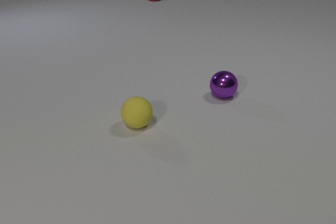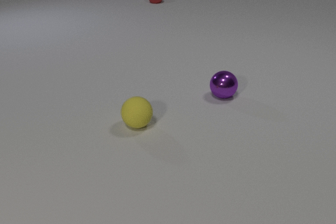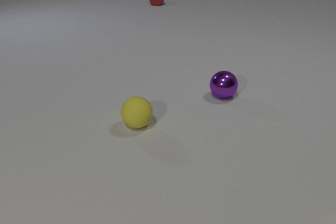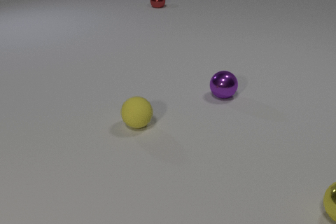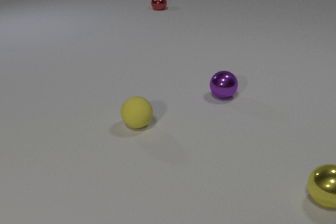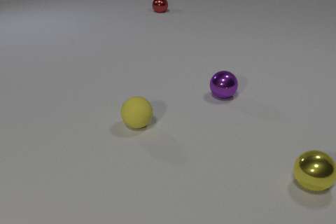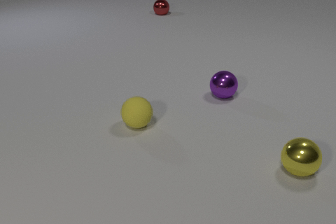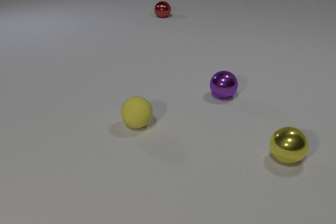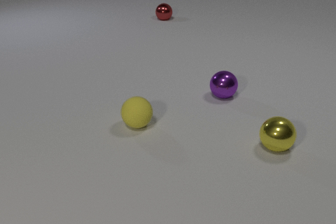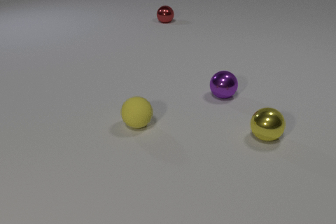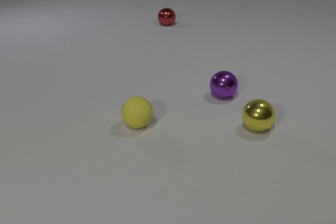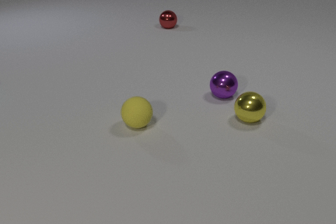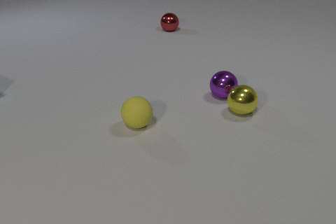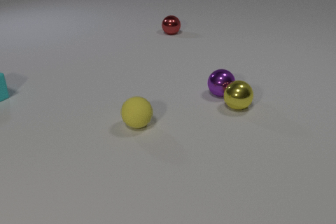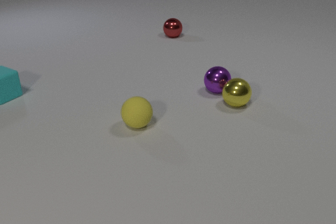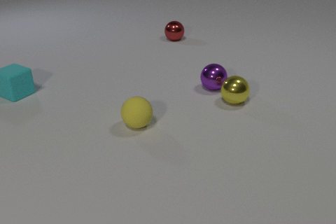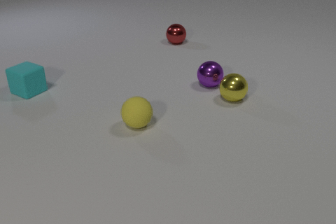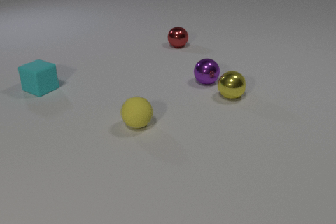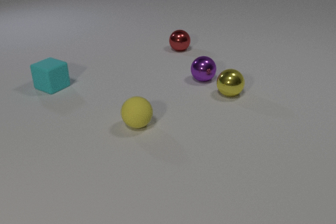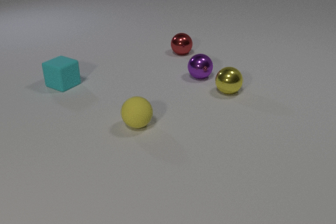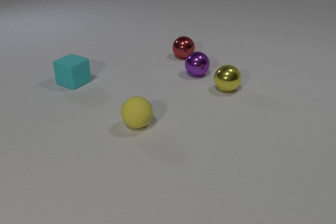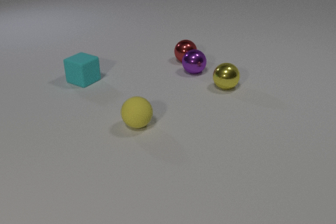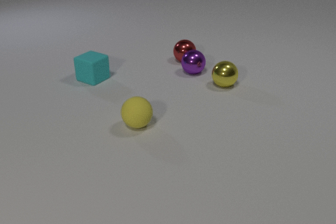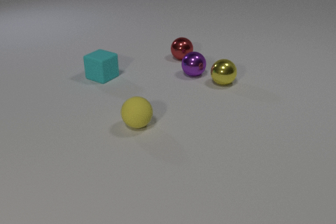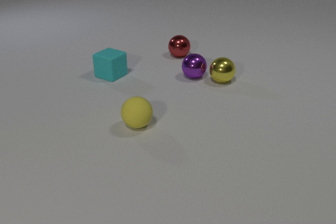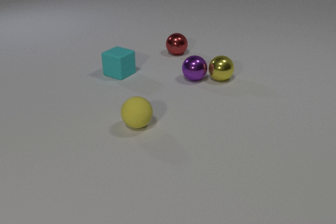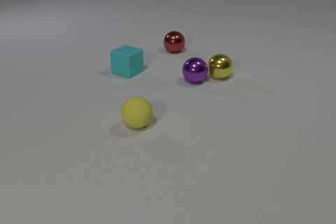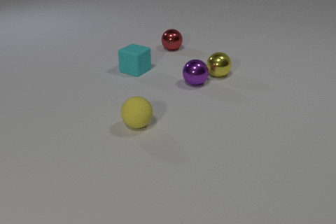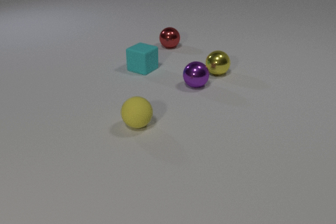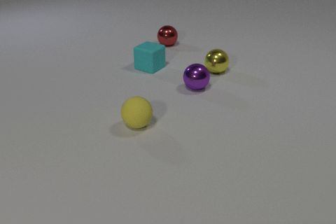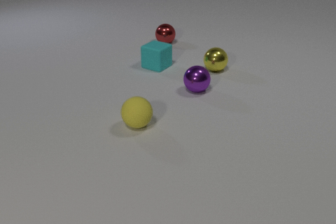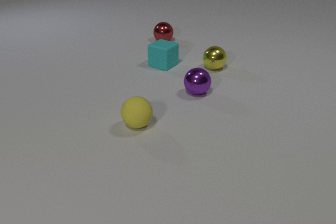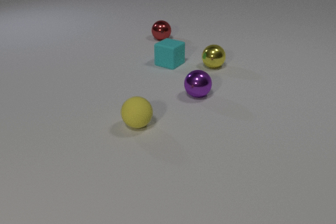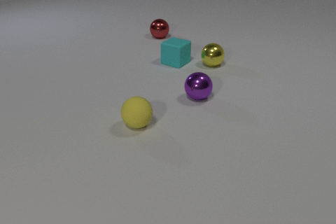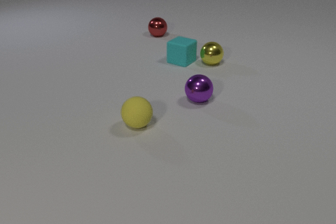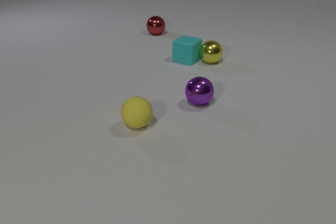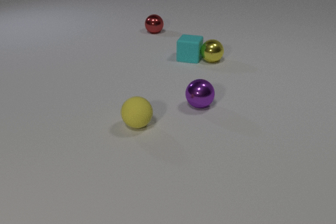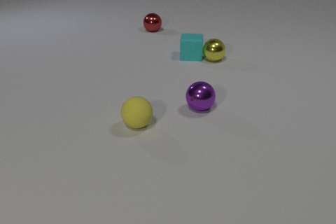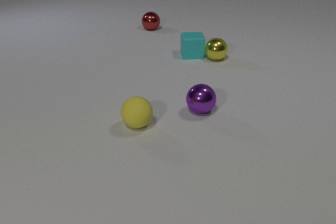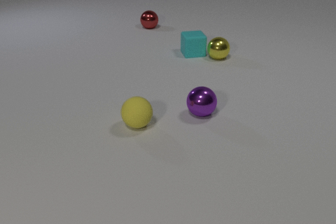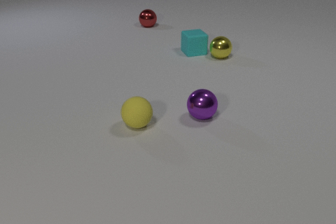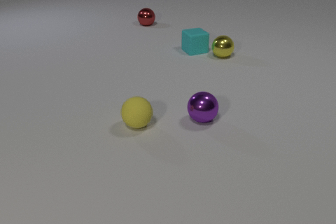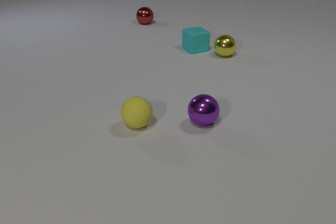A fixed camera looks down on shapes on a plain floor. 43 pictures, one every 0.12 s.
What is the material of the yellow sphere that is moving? metal.
How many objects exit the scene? 0.
What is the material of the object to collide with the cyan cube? metal.
0.00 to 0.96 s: The yellow metal sphere comes in at the right edge, rolls away from the camera and to the left. The red metal sphere rolls toward the camera.
0.96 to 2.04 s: The yellow metal sphere rolls away from the camera and to the left. The purple metal sphere rolls away from the camera and to the left. The red metal sphere rolls toward the camera. The cyan rubber cube comes in at the left edge, slides to the right. The yellow metal sphere and the purple metal sphere collide.
2.04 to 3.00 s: The yellow metal sphere rolls away from the camera. The purple metal sphere rolls to the left and away from the camera. The red metal sphere rolls toward the camera. The cyan rubber cube slides to the right. The purple metal sphere and the red metal sphere collide.
3.00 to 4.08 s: The yellow metal sphere rolls away from the camera. The purple metal sphere rolls toward the camera. The red metal sphere rolls away from the camera. The cyan rubber cube slides to the right and away from the camera.
4.08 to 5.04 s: The yellow metal sphere rolls away from the camera and to the right. The purple metal sphere rolls toward the camera. The red metal sphere rolls away from the camera. The cyan rubber cube slides away from the camera and to the right, spins so that its near face slides to the right, counterclockwise seen from above. The yellow metal sphere and the cyan rubber cube collide.
